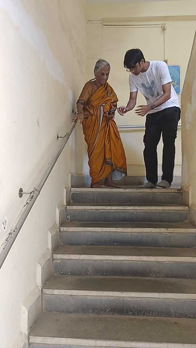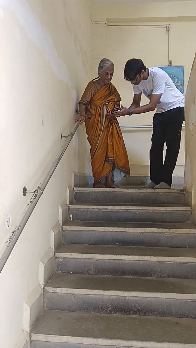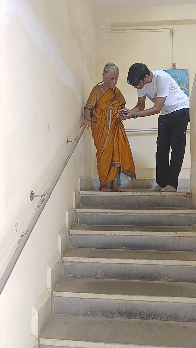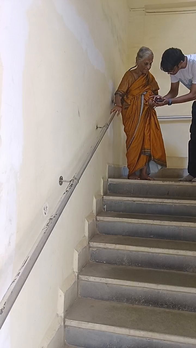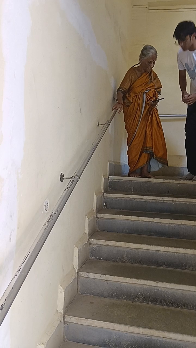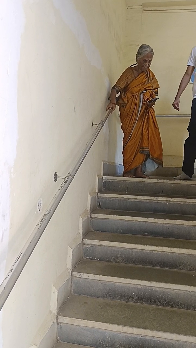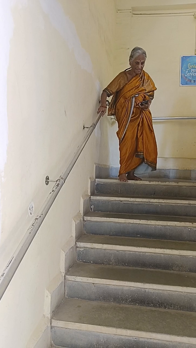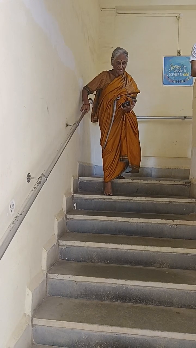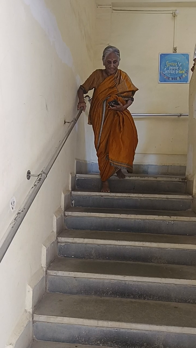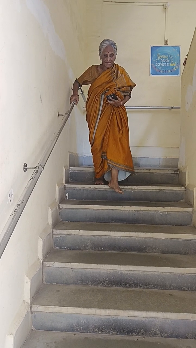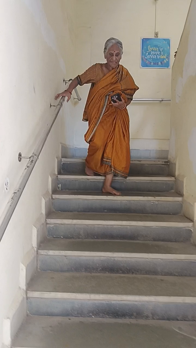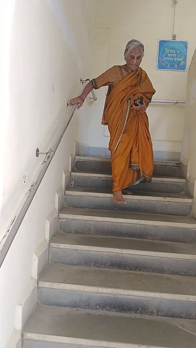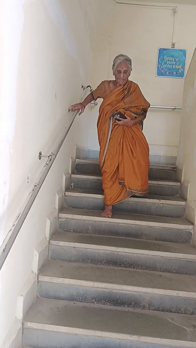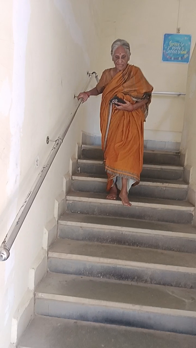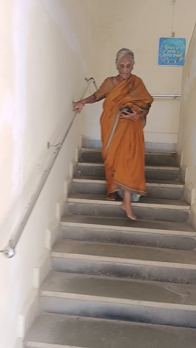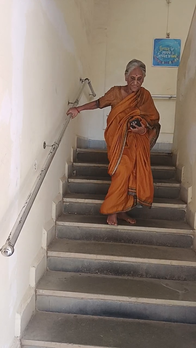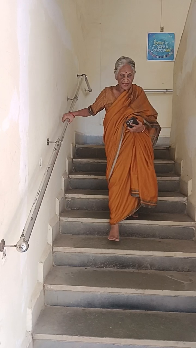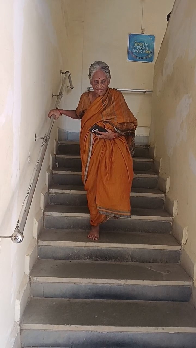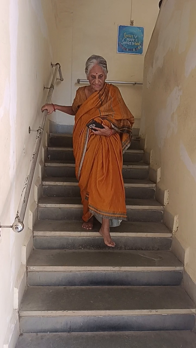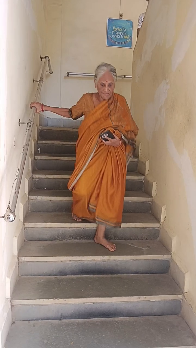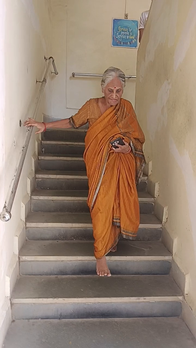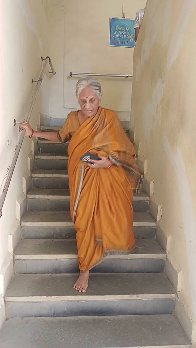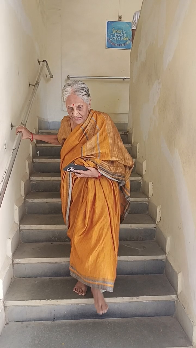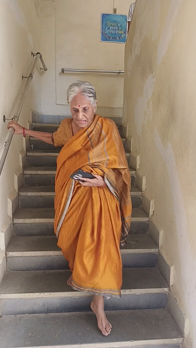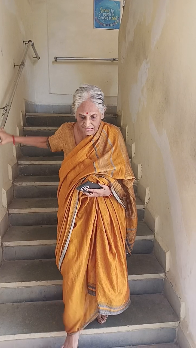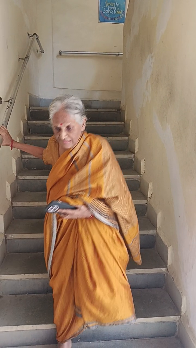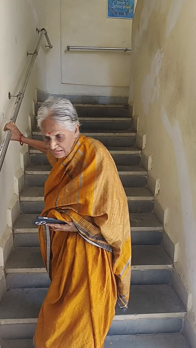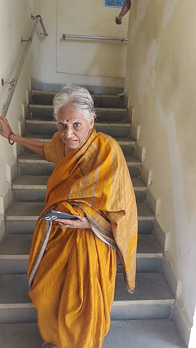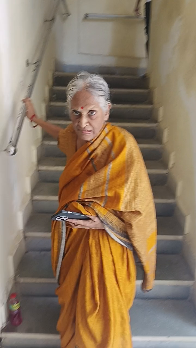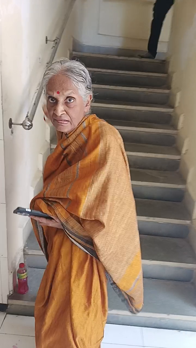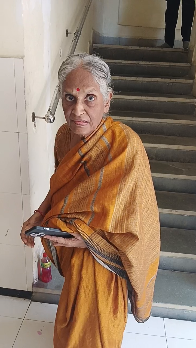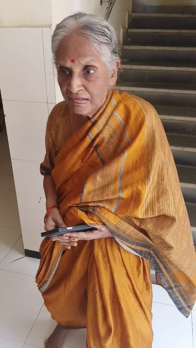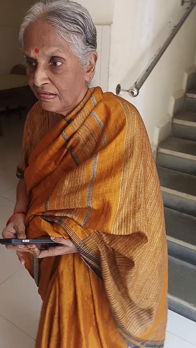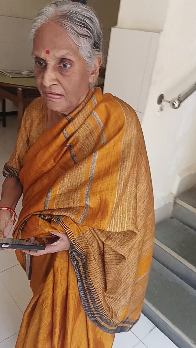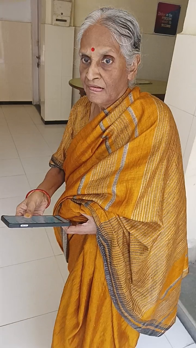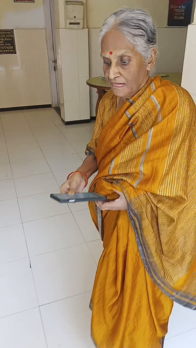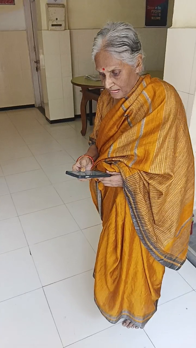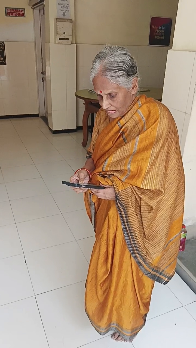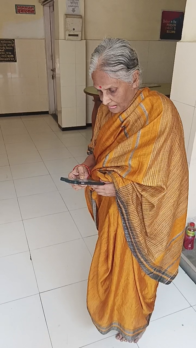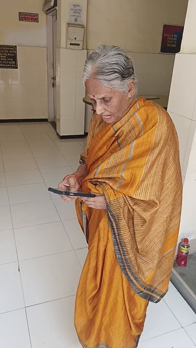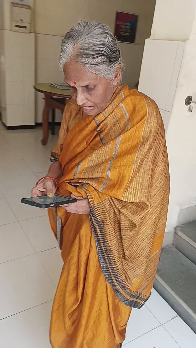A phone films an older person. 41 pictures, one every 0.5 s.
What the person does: Going down stairs.
